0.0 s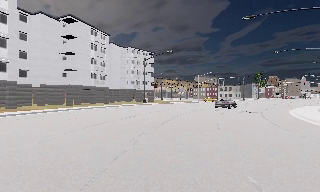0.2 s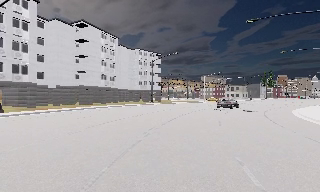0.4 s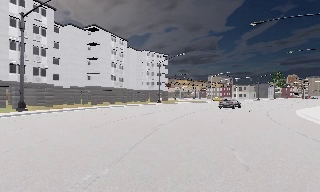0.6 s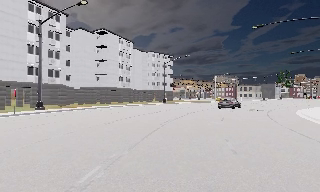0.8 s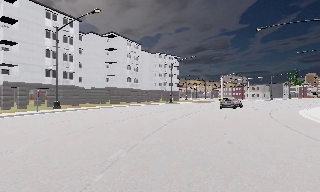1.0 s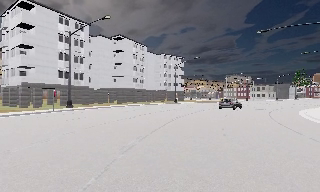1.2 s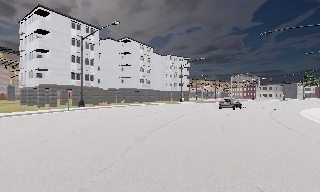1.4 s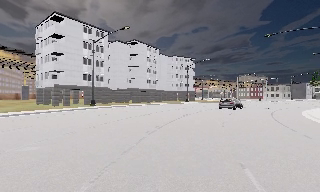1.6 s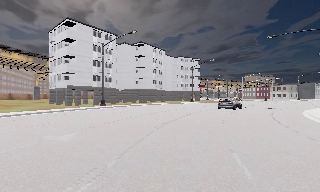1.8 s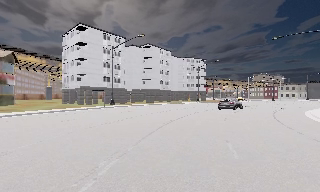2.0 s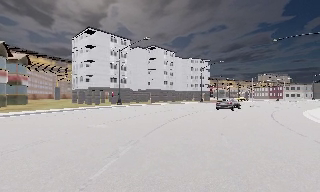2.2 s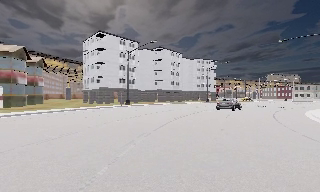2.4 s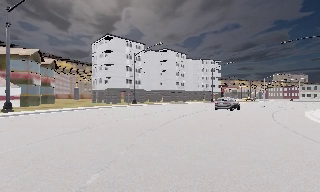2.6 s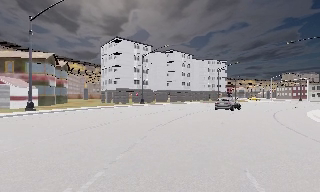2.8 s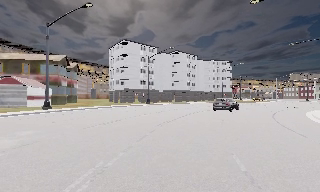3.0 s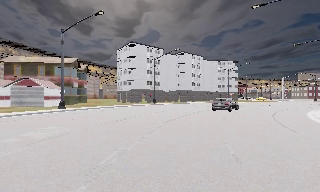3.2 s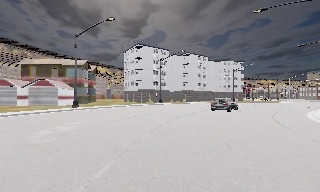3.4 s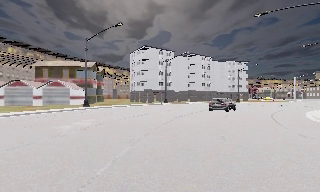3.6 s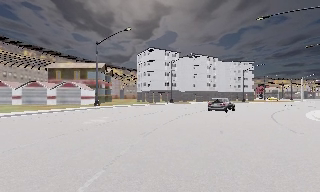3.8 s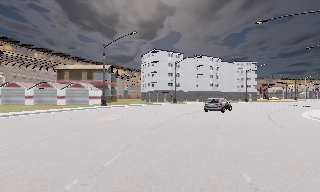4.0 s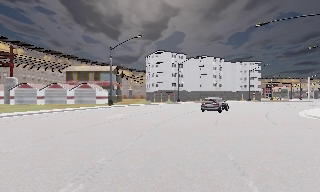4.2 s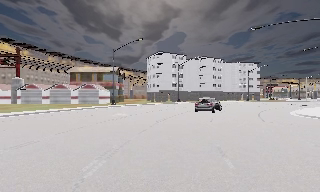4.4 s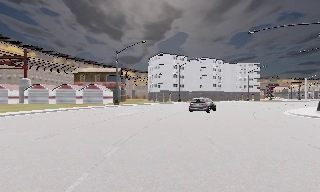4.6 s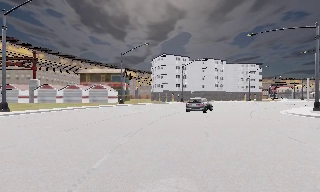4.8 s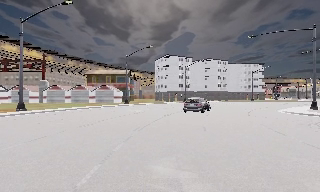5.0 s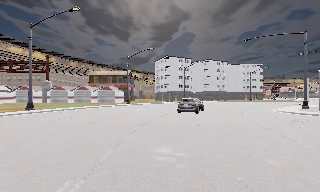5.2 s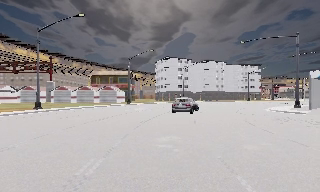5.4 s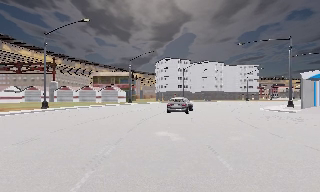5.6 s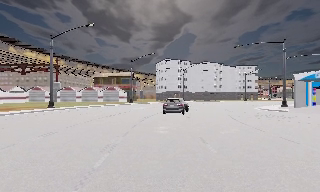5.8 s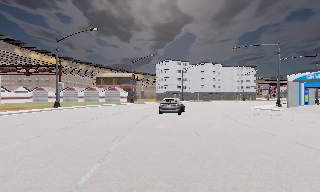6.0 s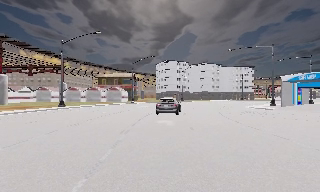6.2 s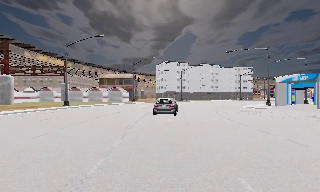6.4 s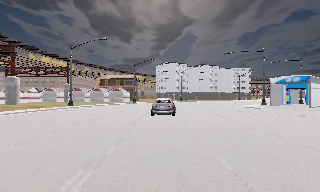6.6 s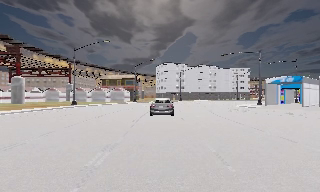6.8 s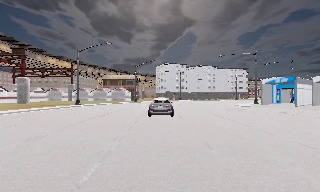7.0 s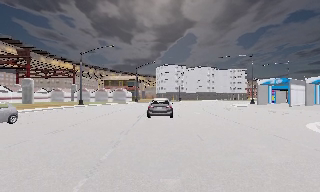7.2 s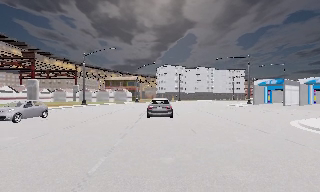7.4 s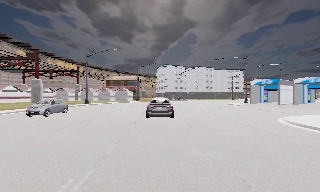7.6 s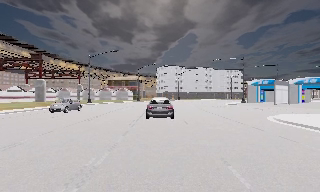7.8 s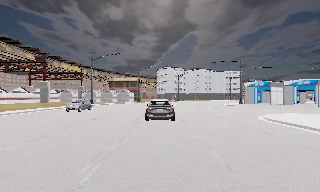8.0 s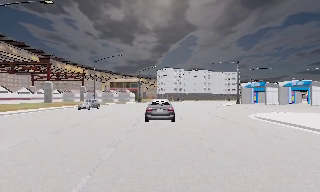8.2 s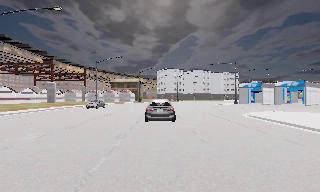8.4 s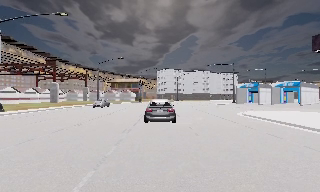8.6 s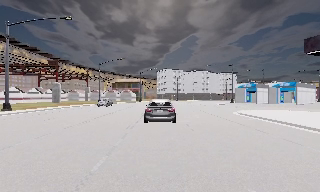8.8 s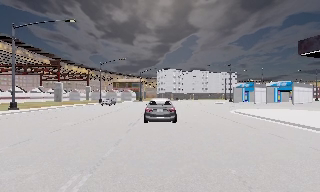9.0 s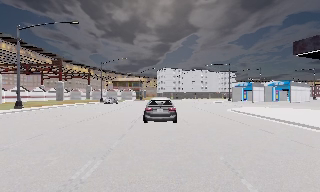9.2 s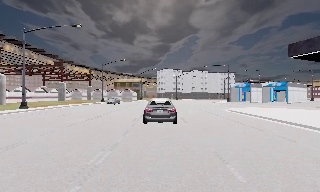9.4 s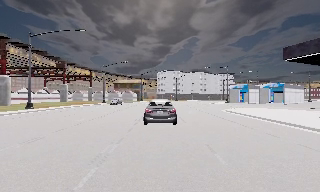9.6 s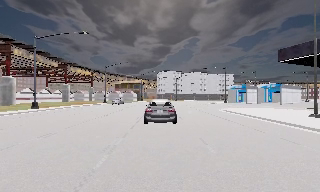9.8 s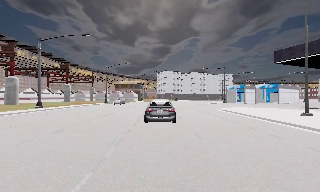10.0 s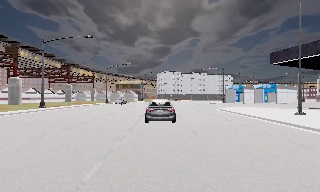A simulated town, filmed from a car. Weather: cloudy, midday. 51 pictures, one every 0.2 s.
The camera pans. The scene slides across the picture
to the right.
The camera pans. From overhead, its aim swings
counterclockwise.
0.0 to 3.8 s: The camera pans to its left, which is counterclockwise from overhead, by about 40 degrees. It travels backward, about 25 m.
3.8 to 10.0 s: The camera travels backward, about 35 m, so what stands in front gets smaller.
The film runs backward here.
